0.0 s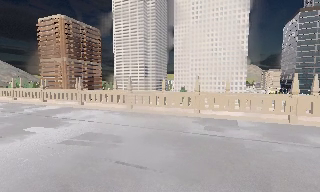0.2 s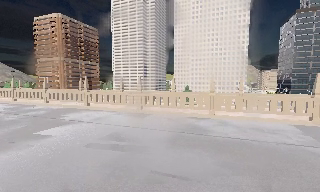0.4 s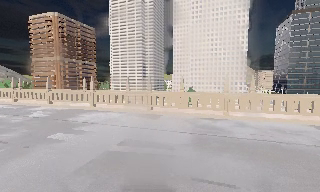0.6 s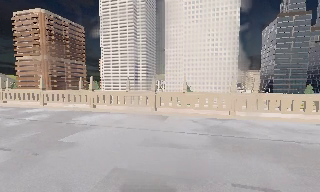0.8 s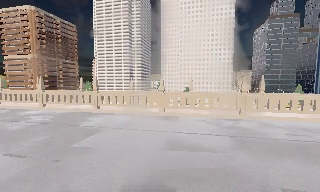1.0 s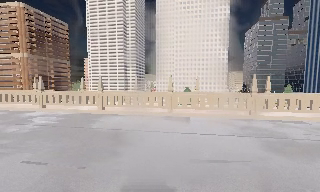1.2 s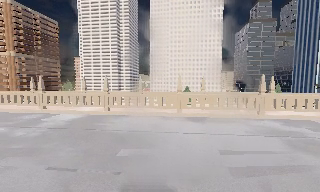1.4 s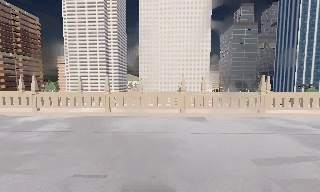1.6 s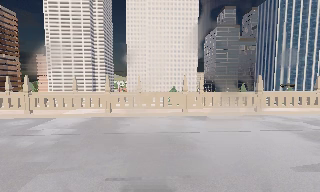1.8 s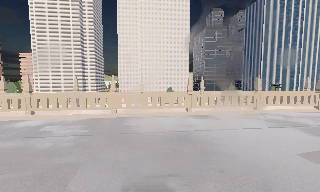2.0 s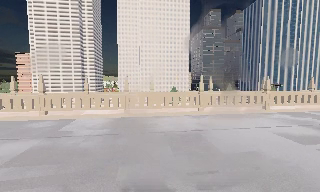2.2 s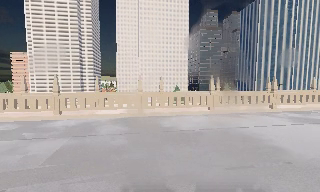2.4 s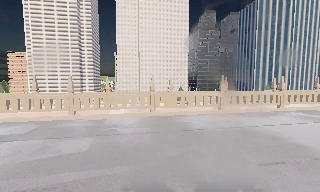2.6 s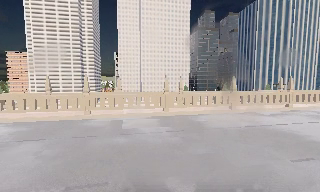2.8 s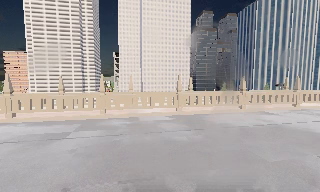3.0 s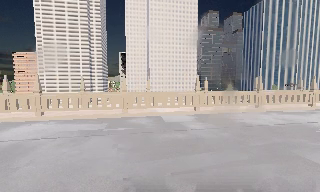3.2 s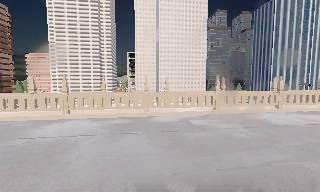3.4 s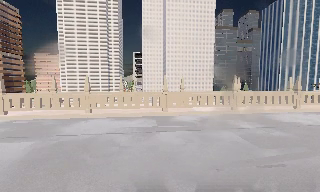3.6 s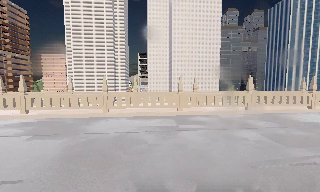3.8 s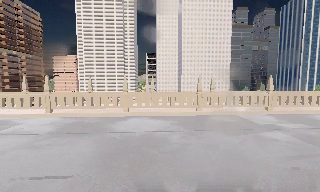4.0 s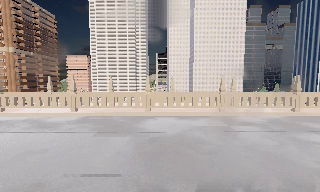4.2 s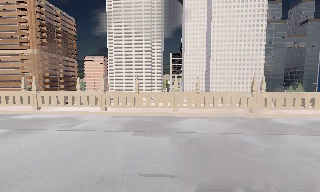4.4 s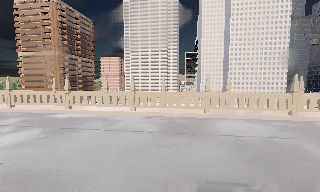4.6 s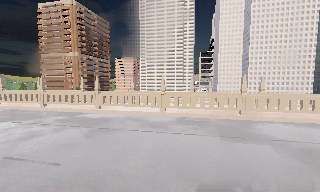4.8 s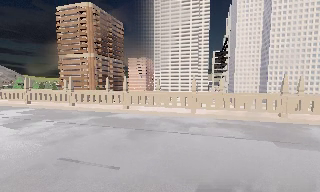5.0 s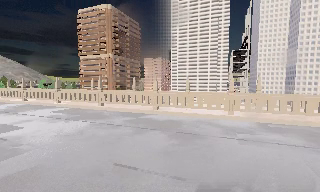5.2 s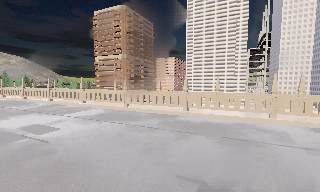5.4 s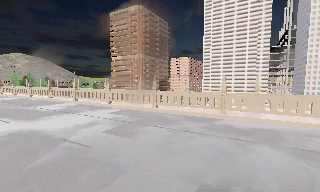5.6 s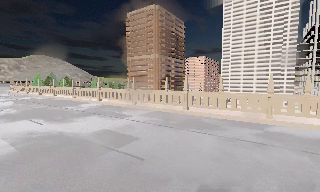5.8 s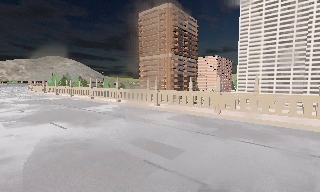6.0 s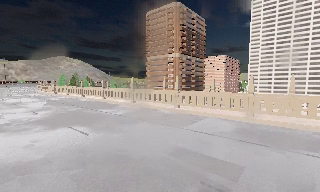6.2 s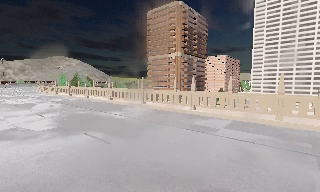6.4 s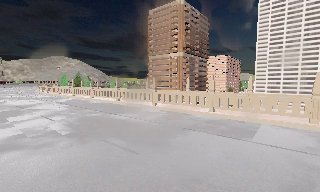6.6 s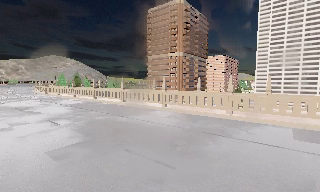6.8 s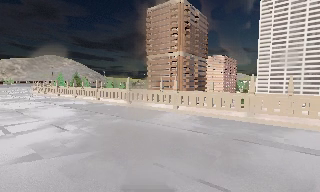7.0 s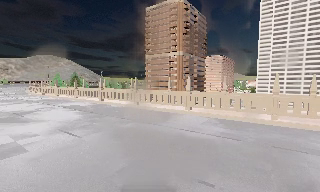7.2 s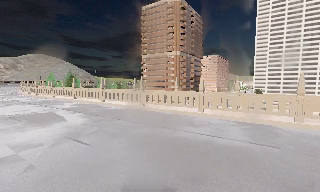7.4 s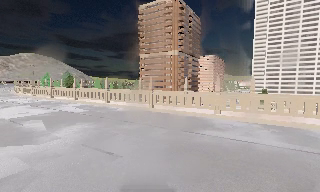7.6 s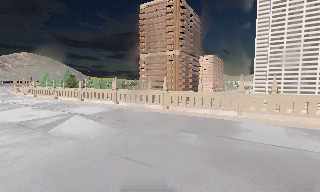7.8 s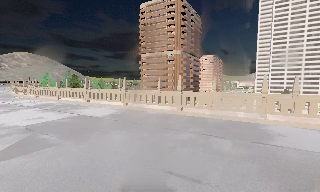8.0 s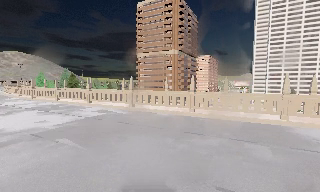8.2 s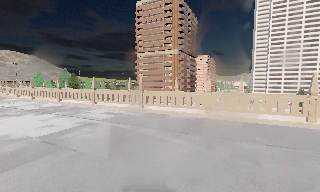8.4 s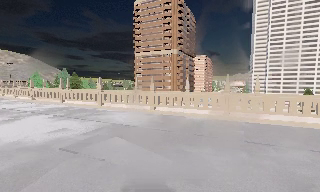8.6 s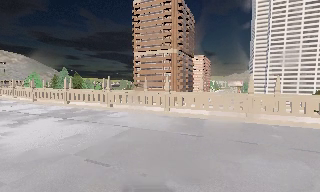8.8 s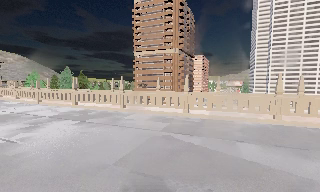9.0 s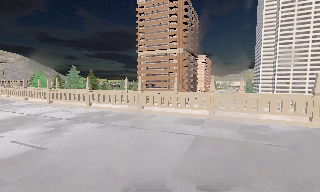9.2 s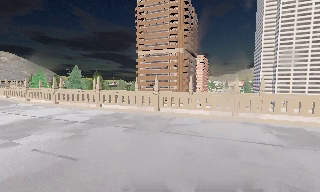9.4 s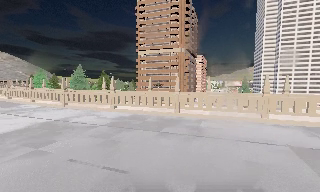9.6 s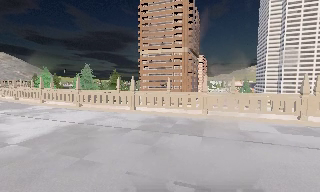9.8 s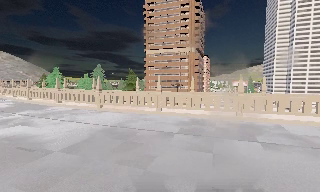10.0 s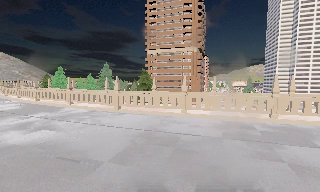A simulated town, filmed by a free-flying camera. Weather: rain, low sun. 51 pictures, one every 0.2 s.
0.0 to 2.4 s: The camera pans to its right, which is clockwise from overhead, by about 30 degrees. It travels to its left, about 14 m, so close, fixed things drift to the right.
2.4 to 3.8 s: The camera travels to its left, about 8 m, so close, fixed things drift to the right.
3.8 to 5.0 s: The scene slides to the right, as the camera pans about 25 degrees to its left. It travels to its left, about 8 m, so close, fixed things drift to the right.
5.0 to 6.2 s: The camera pans to its left, which is counterclockwise from overhead, by about 15 degrees. It travels to its left and forward, about 10 m, so close, fixed things drift to the right.
6.2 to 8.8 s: The camera pans to its right, which is clockwise from overhead, by about 15 degrees. It travels to its left and forward, about 20 m, so close, fixed things drift to the right.
8.8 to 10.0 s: The camera travels to its left, about 12 m, so close, fixed things drift to the right.
The film runs forward here.
